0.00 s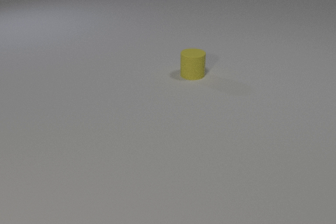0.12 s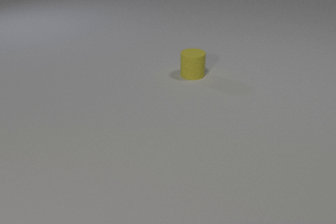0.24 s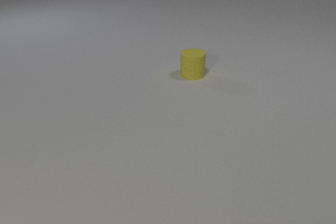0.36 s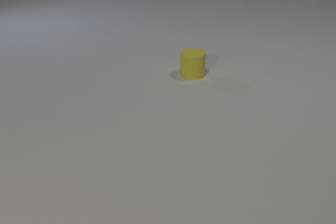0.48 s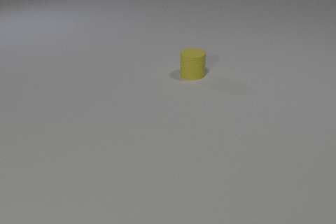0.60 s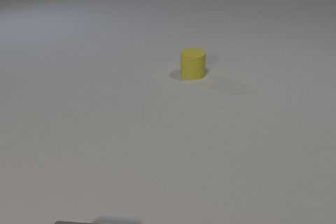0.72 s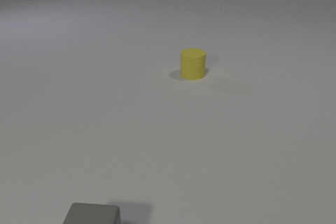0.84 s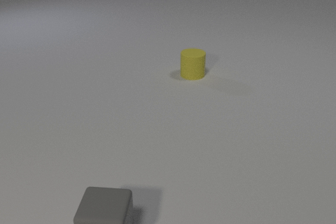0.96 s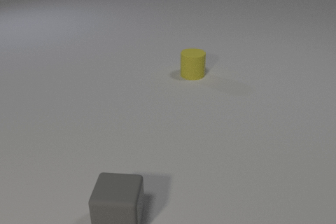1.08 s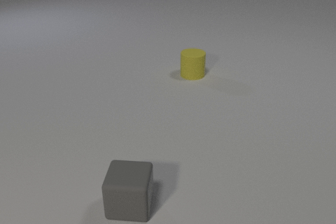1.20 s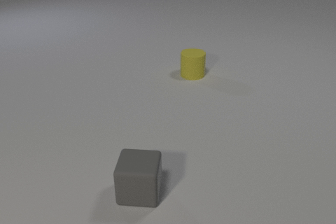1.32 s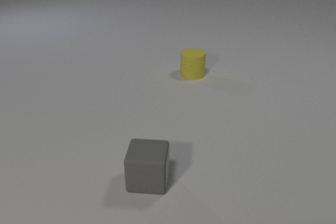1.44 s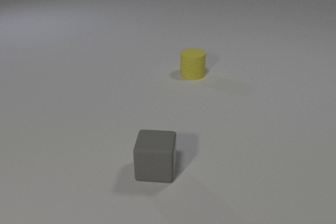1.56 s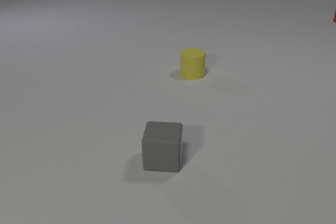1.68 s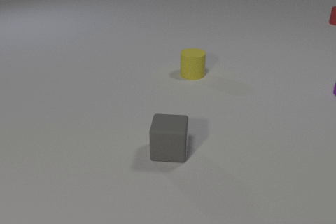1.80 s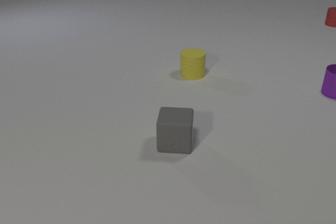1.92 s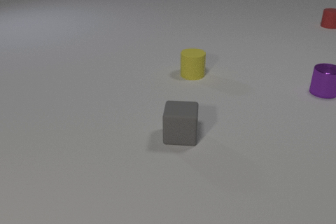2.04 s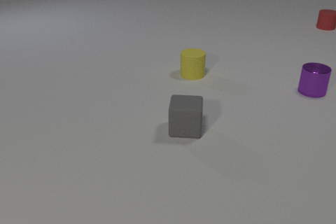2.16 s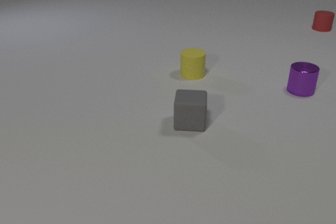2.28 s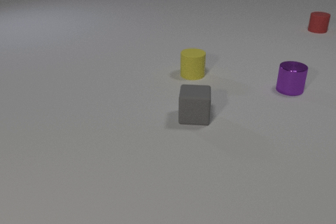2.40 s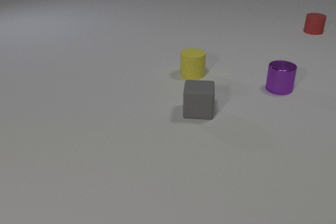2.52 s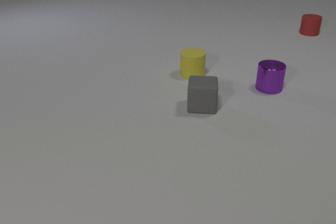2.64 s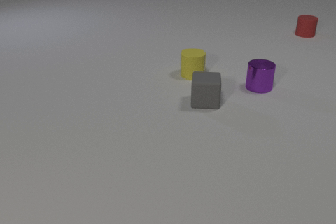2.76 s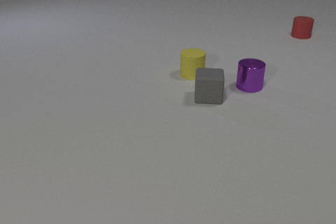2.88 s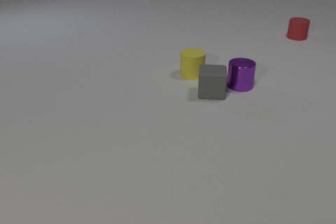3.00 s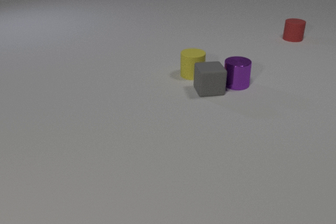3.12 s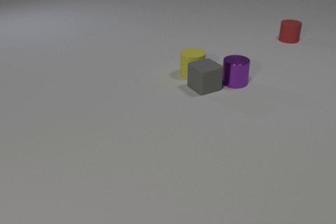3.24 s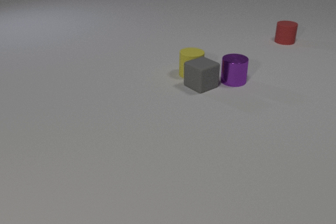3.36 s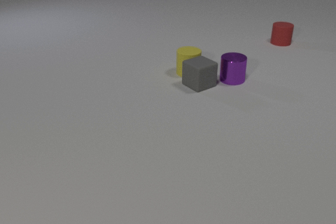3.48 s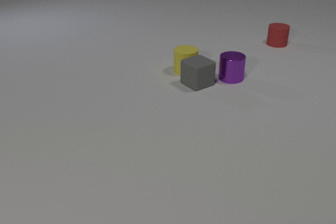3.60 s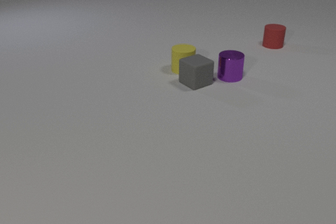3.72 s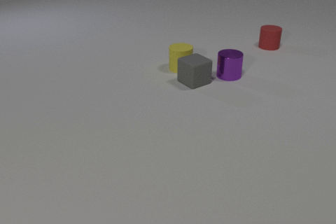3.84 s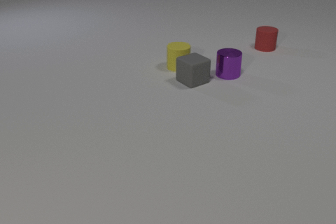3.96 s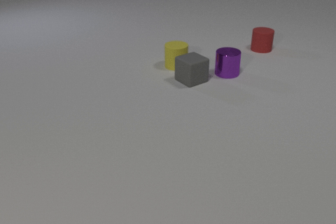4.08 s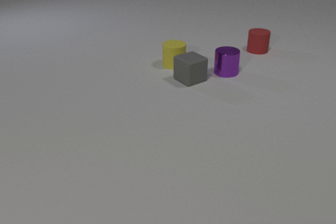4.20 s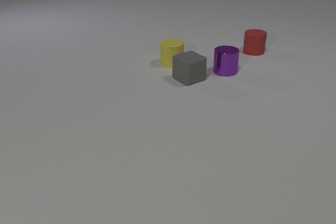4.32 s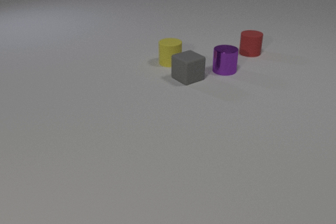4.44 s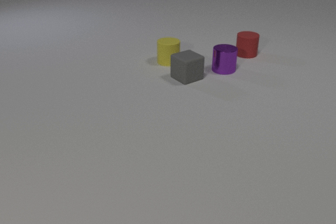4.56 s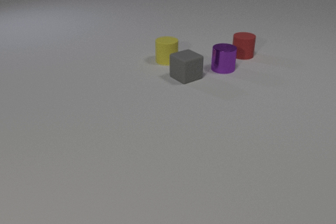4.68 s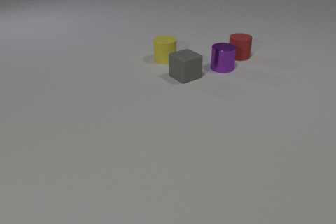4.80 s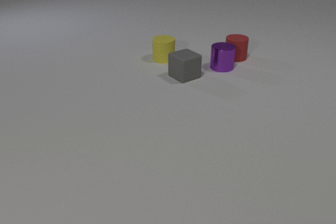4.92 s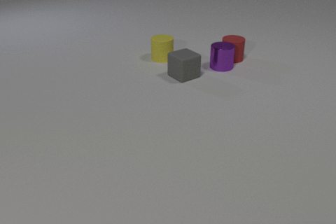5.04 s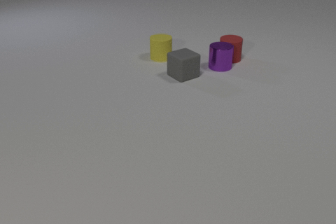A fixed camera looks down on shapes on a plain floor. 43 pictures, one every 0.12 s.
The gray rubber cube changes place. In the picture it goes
away from the camera.
The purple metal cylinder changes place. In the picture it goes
to the left.
0.00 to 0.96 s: The gray rubber cube comes in at the bottom edge, slides away from the camera and to the right.
0.96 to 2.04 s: The gray rubber cube slides away from the camera and to the right. The purple metal cylinder comes in at the right edge, slides to the left. The red rubber cylinder comes in at the right edge, slides toward the camera and to the left.
2.04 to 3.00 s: The gray rubber cube slides away from the camera. The purple metal cylinder slides to the left. The red rubber cylinder slides toward the camera and to the left. The gray rubber cube and the purple metal cylinder collide.
3.00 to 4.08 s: The gray rubber cube slides away from the camera and to the left, spins counterclockwise seen from above by about 30 degrees, its near face sliding to the right. The purple metal cylinder slides away from the camera. The yellow rubber cylinder slides away from the camera and to the left. The red rubber cylinder slides toward the camera and to the left. The gray rubber cube and the yellow rubber cylinder collide.
4.08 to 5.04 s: The gray rubber cube slides away from the camera and to the left. The purple metal cylinder slides away from the camera and to the left. The yellow rubber cylinder slides away from the camera and to the left. The red rubber cylinder slides toward the camera and to the left. The purple metal cylinder and the red rubber cylinder collide.
How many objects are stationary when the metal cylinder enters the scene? 1.
Are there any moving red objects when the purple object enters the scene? yes.
What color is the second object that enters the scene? red.
